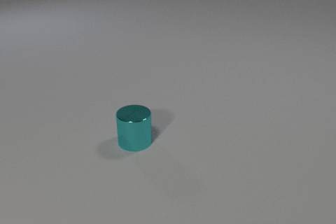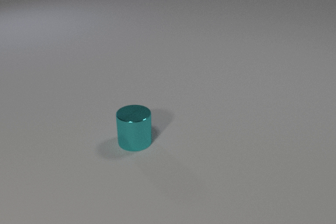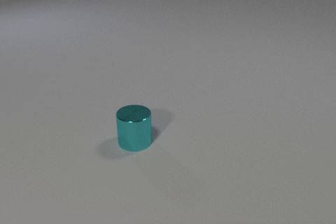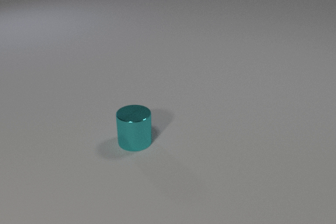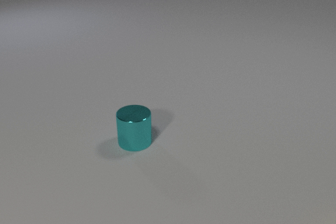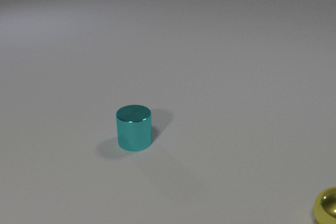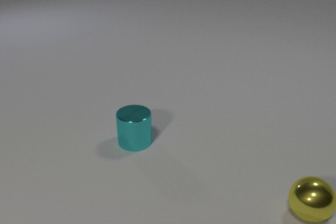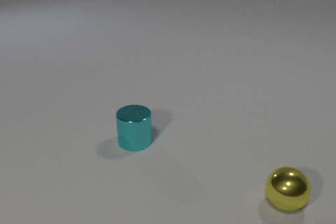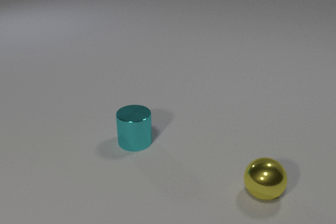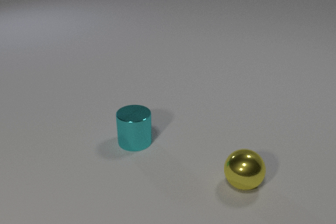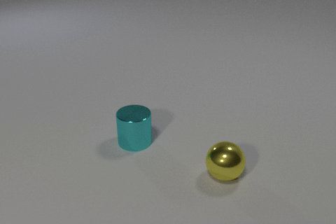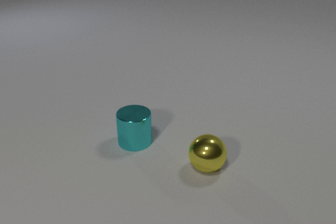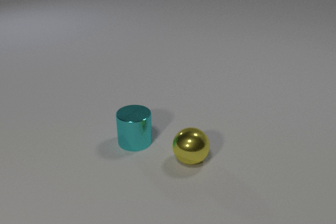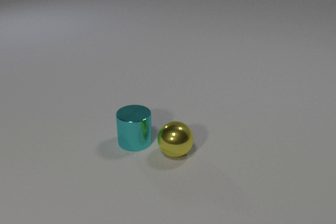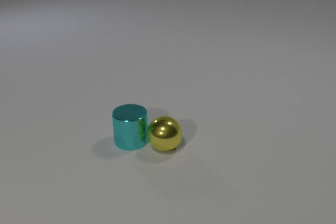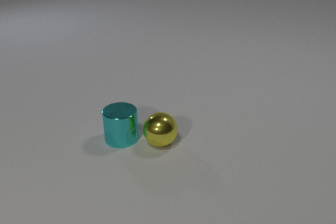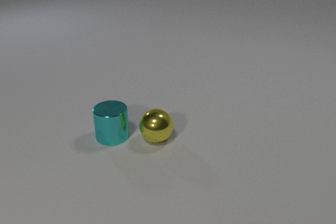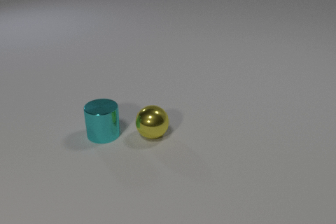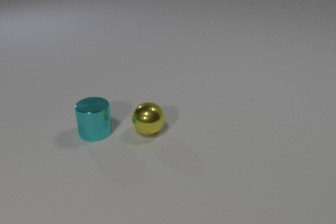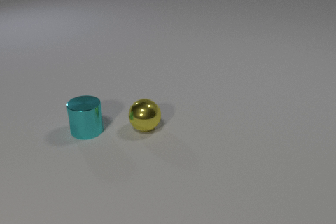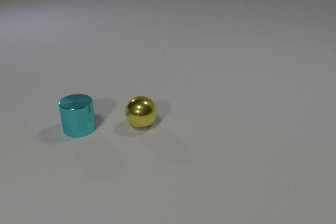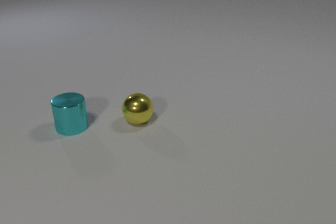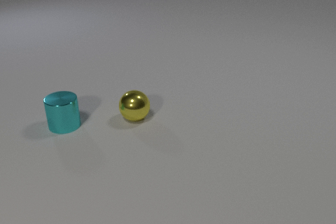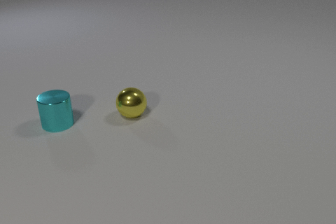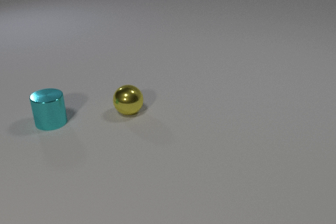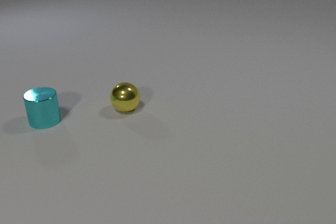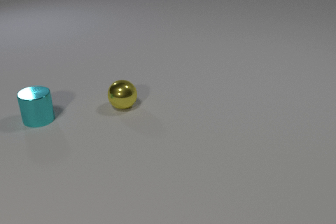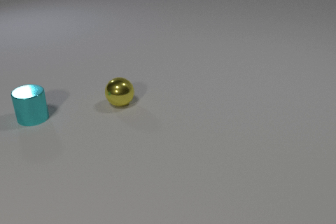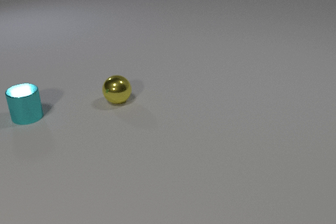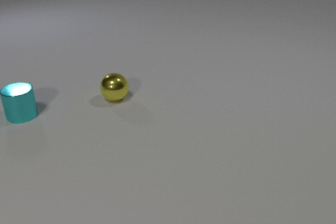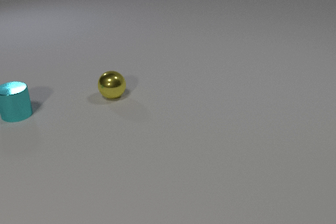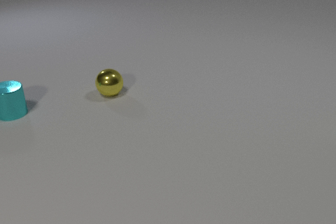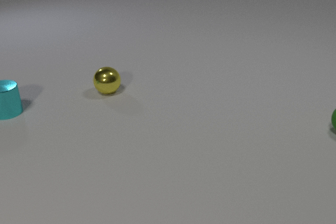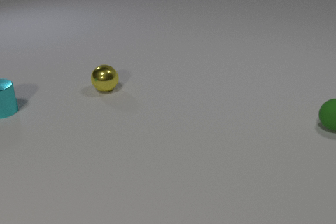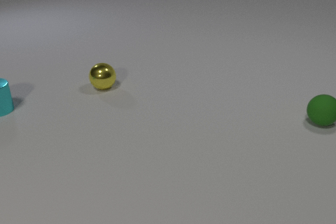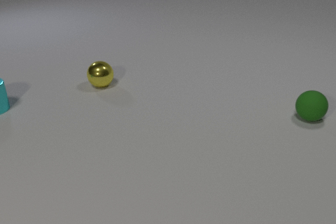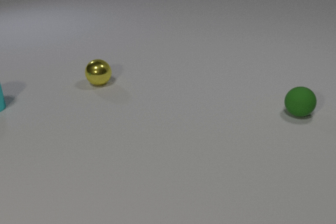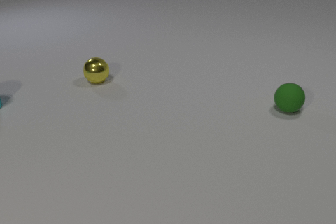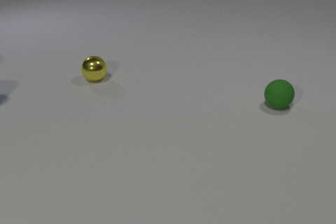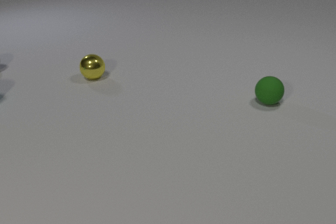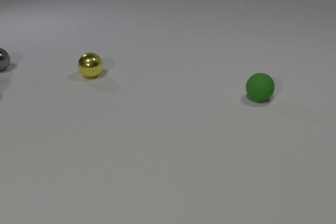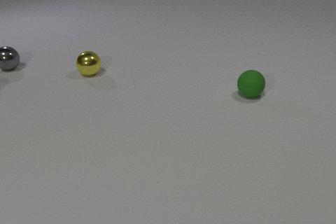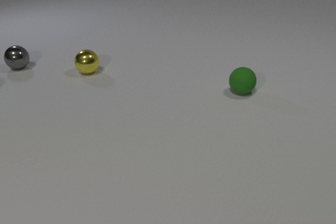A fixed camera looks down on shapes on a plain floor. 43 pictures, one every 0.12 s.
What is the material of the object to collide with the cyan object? metal.
How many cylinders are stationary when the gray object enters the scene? 0.
How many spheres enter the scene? 3.
0.00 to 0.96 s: The yellow metal sphere comes in at the right edge, rolls to the left.
0.96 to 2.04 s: The yellow metal sphere rolls to the left and away from the camera. The cyan metal cylinder slides to the left and away from the camera. The yellow metal sphere and the cyan metal cylinder collide.
2.04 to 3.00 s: The yellow metal sphere rolls away from the camera and to the left. The cyan metal cylinder slides to the left and away from the camera.
3.00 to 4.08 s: The yellow metal sphere rolls away from the camera and to the left. The cyan metal cylinder slides to the left and away from the camera. The green rubber sphere comes in at the right edge, rolls to the left.
4.08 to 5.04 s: The yellow metal sphere rolls away from the camera. The cyan metal cylinder slides away from the camera and to the left, leaves at the left edge. The gray metal sphere comes in at the left edge, rolls to the right. The green rubber sphere rolls to the left and away from the camera.
